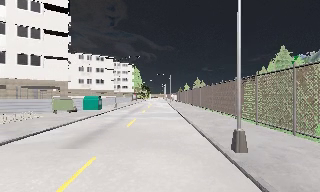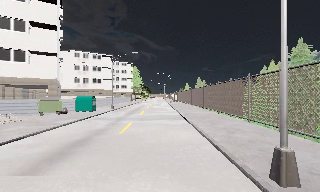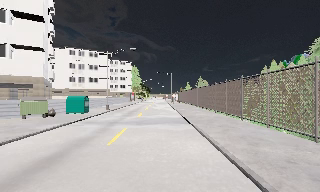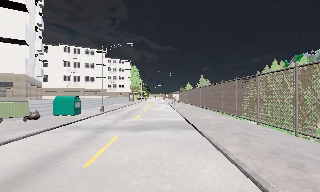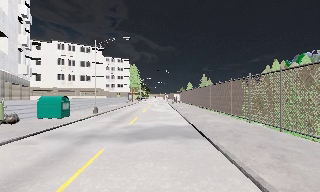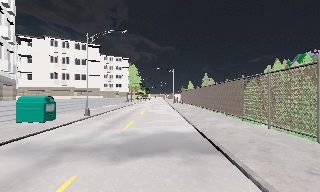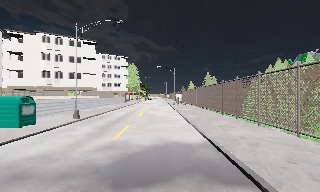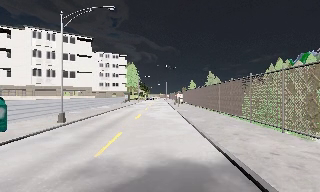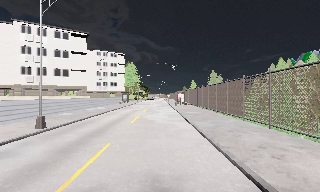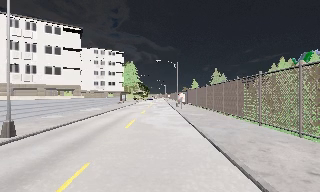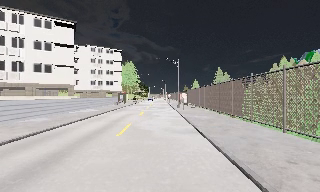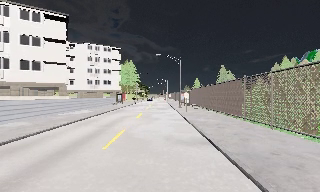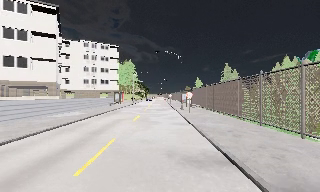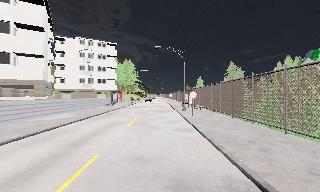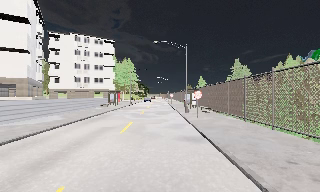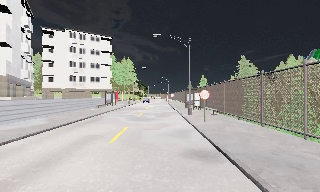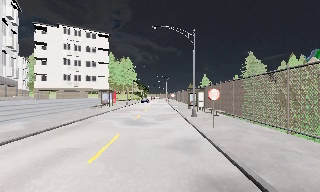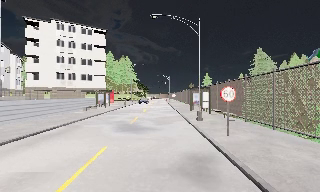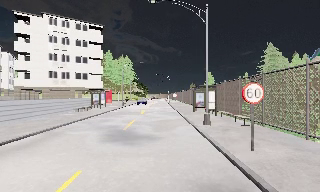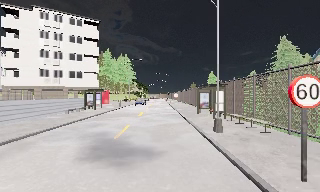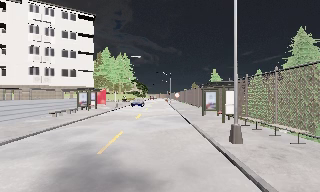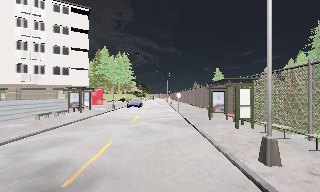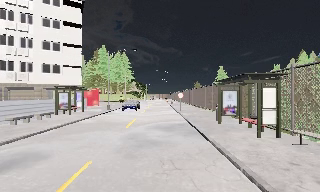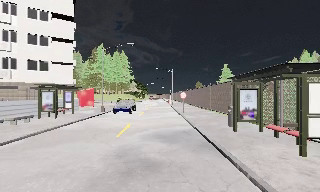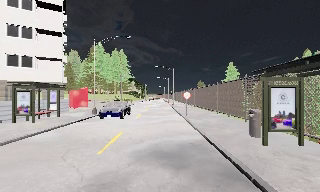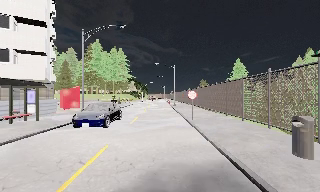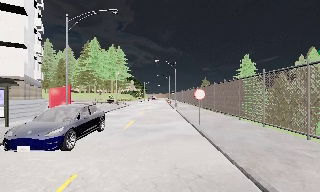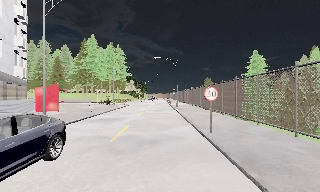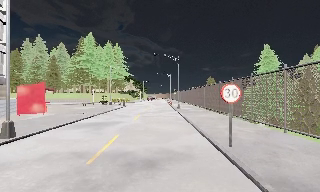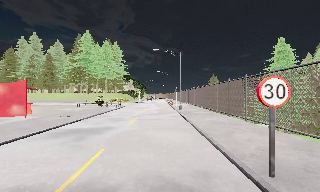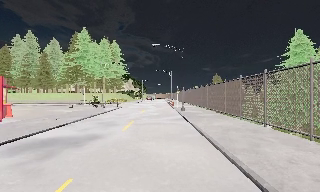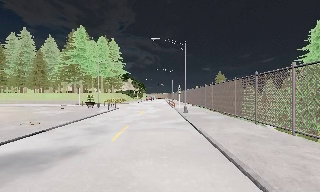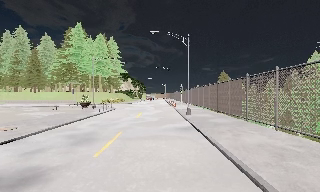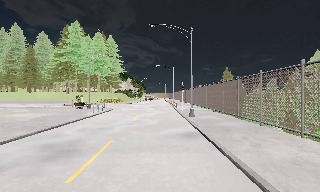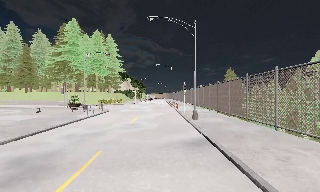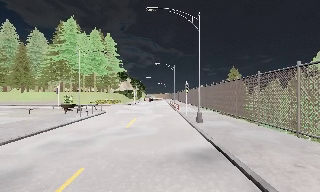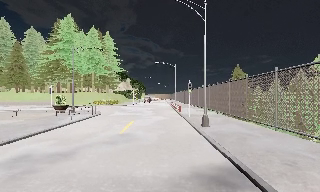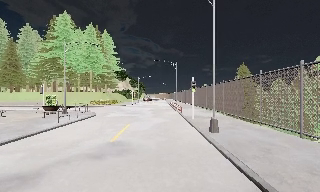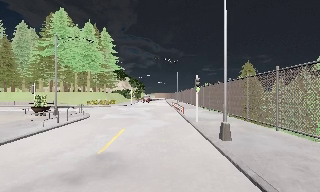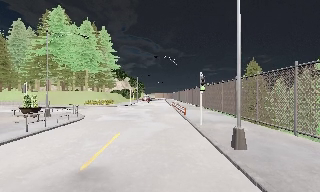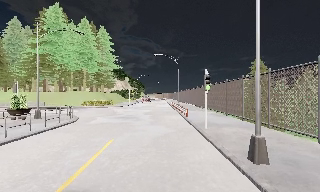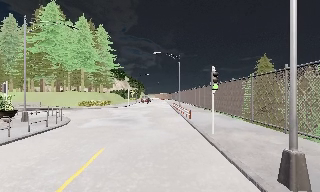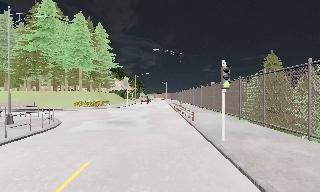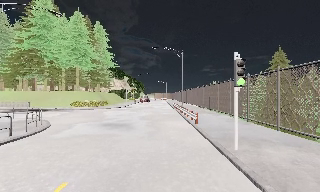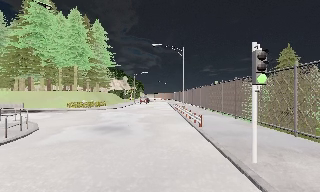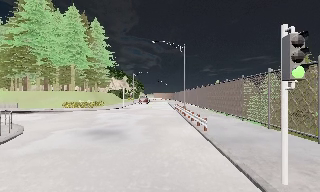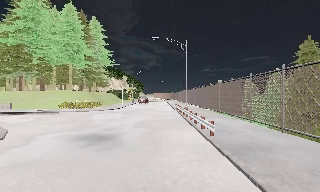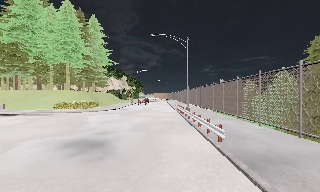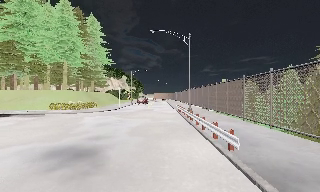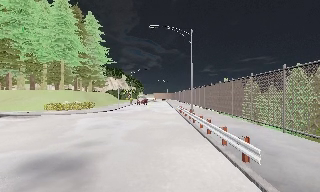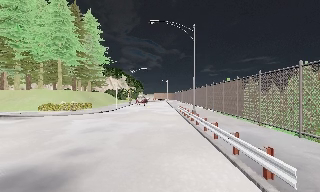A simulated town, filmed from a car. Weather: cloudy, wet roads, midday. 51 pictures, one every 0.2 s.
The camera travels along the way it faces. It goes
forward.
0.0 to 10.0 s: The camera travels forward, about 85 m, so what stands in front looms larger. It loses speed.
The film runs forward here.
